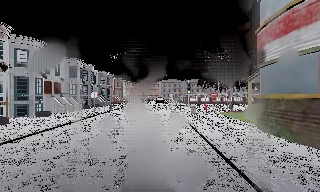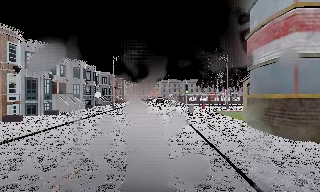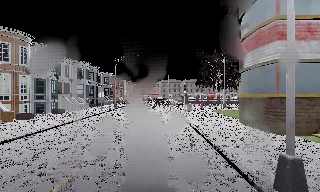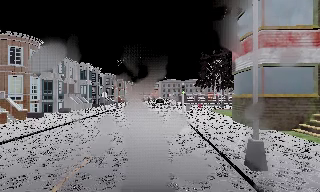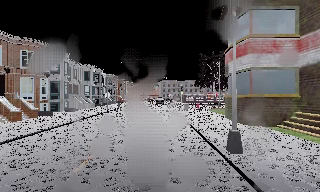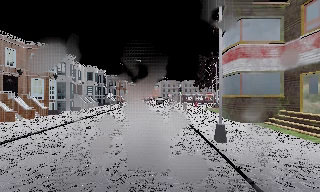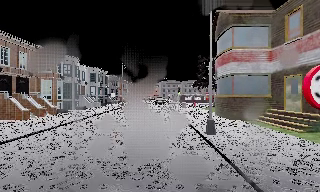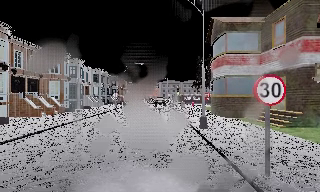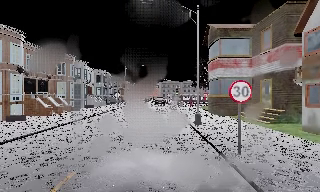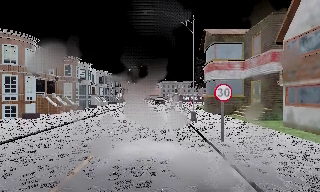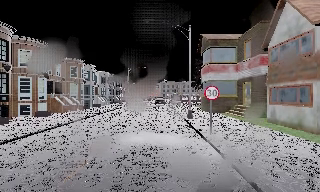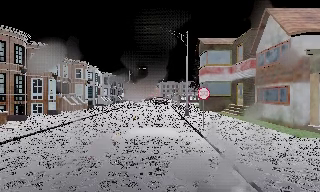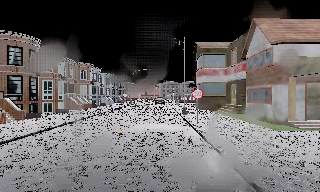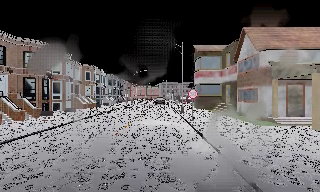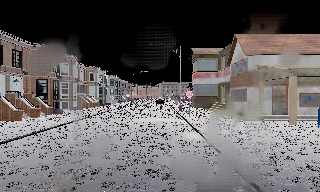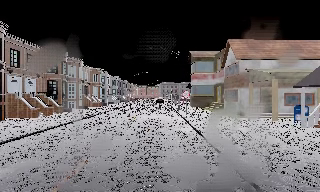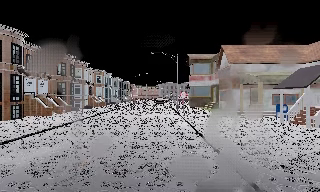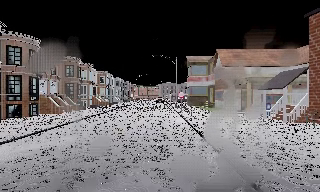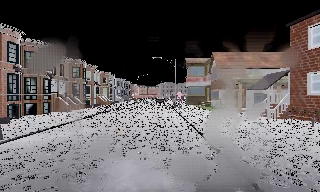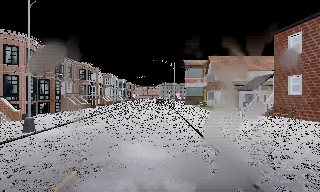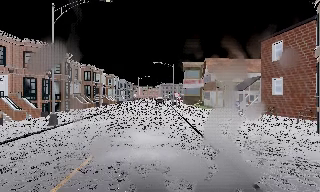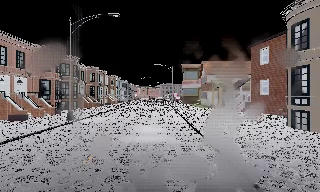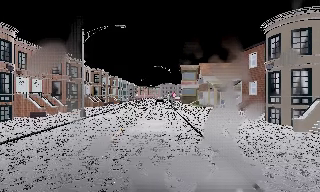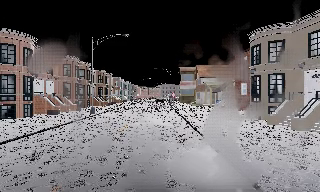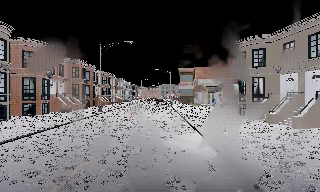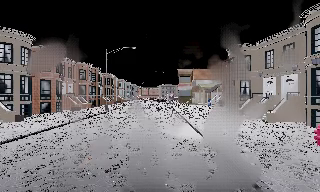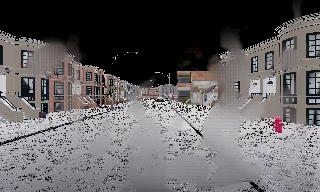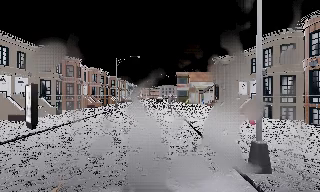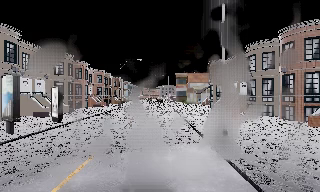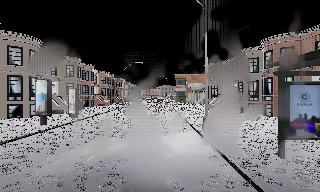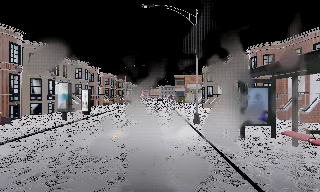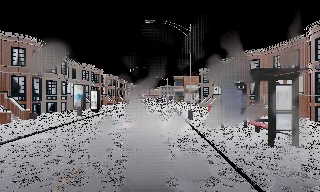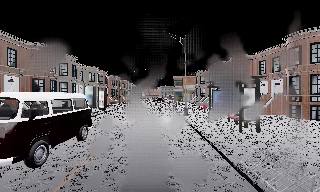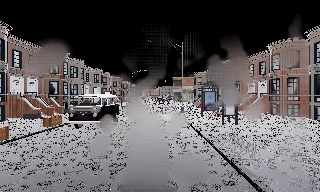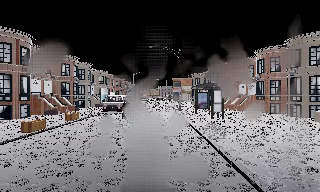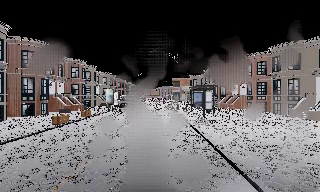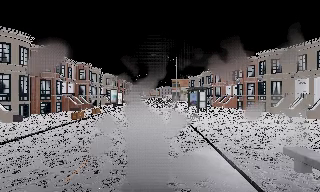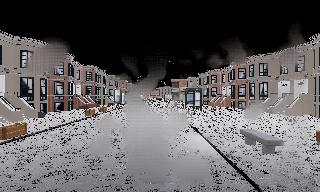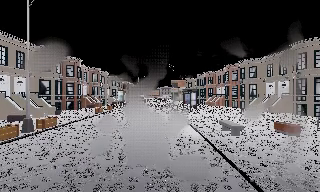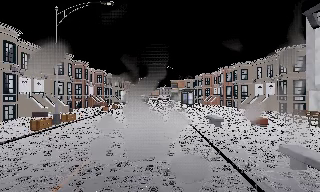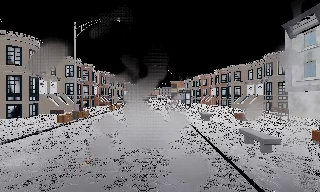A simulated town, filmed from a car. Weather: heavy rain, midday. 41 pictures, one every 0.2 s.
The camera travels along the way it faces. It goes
backward.
0.0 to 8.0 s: The camera travels backward, about 70 m, so what stands in front gets smaller. It gains speed.
The film runs backward here.
